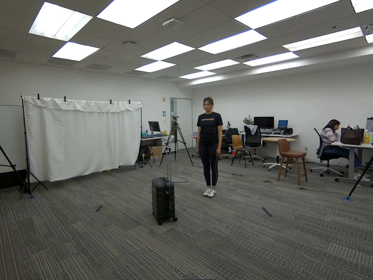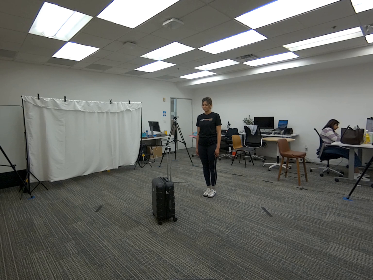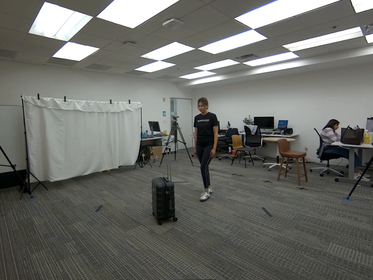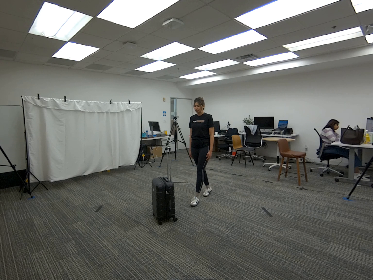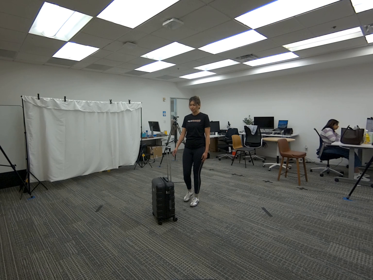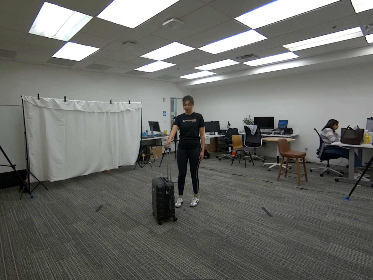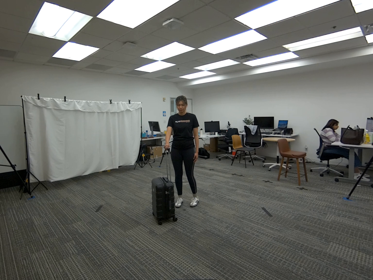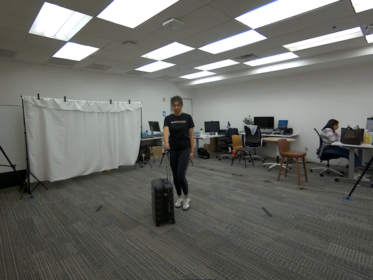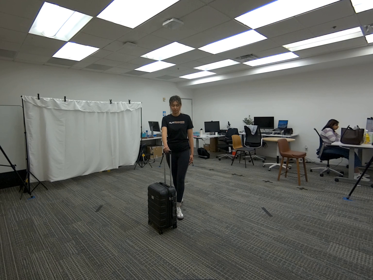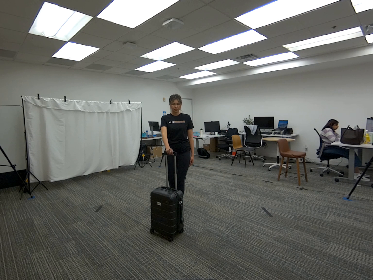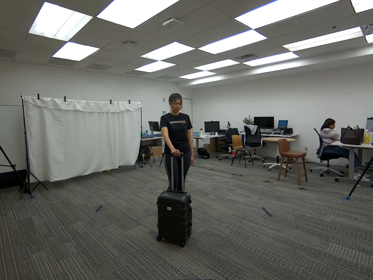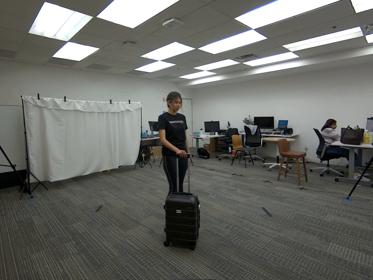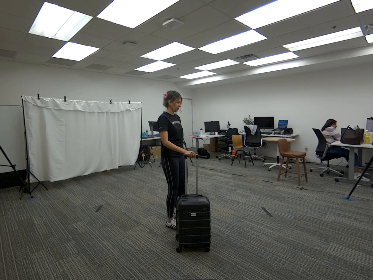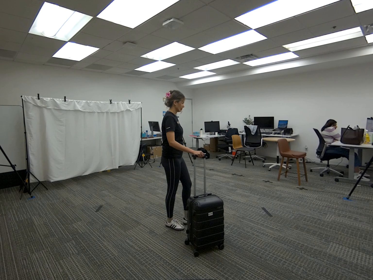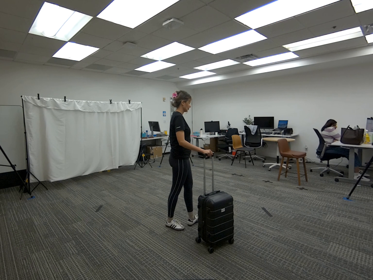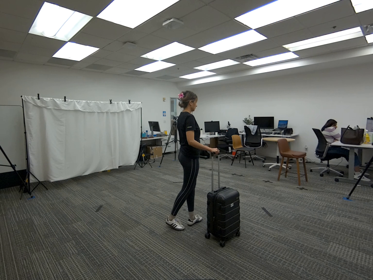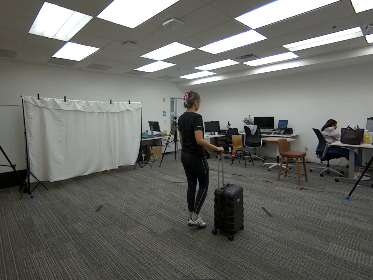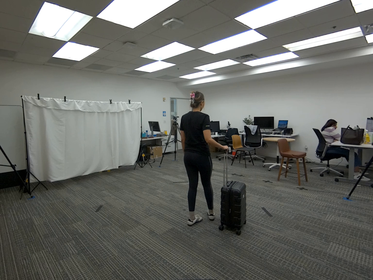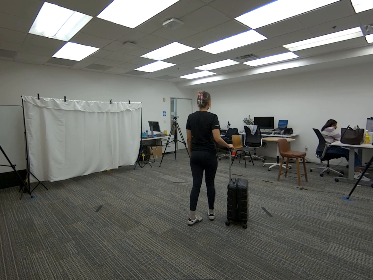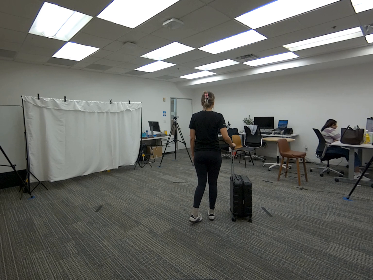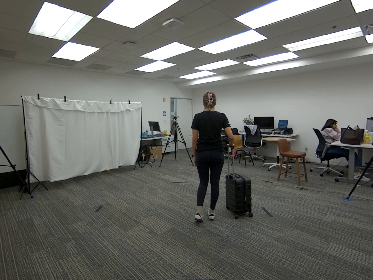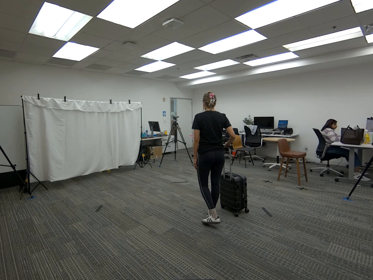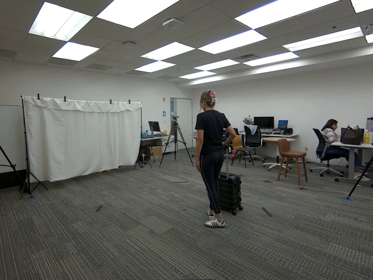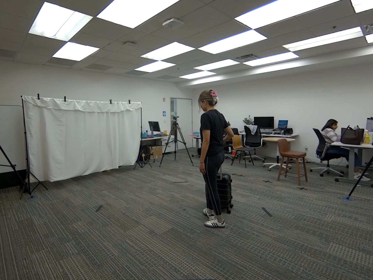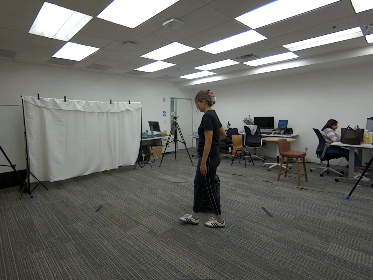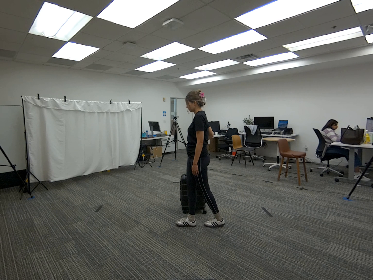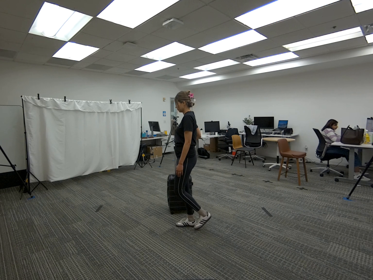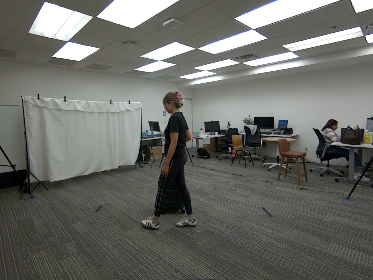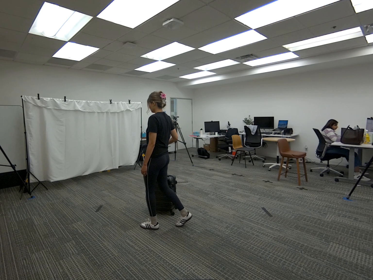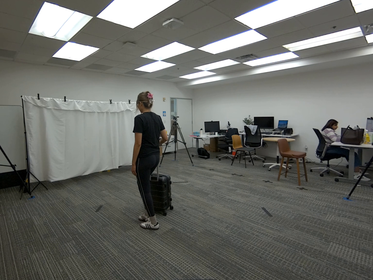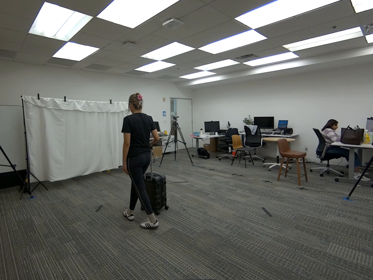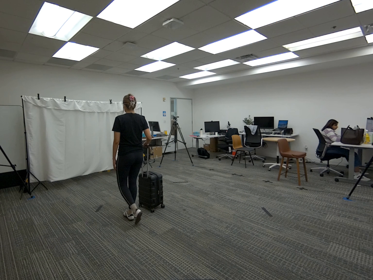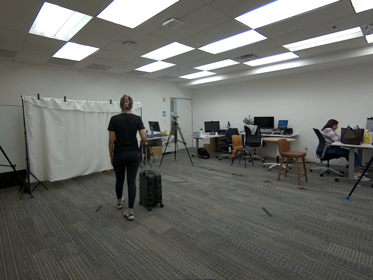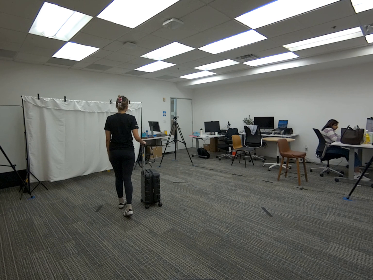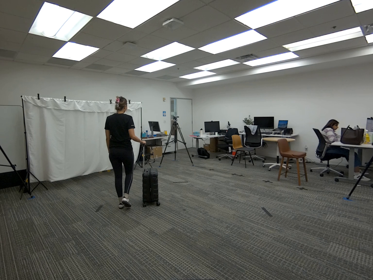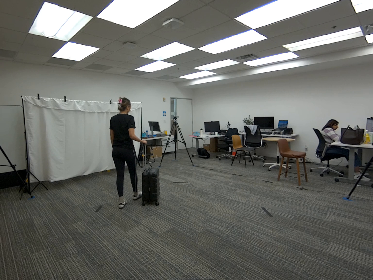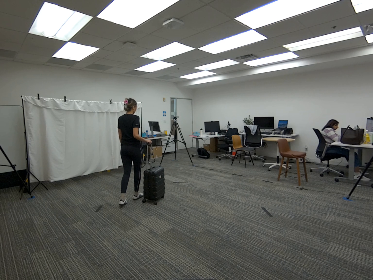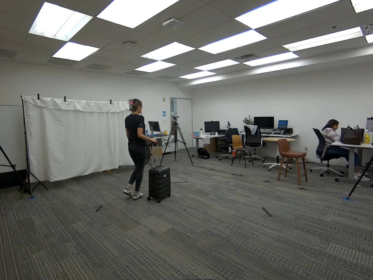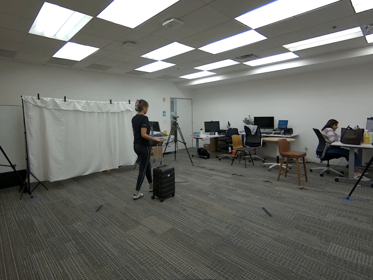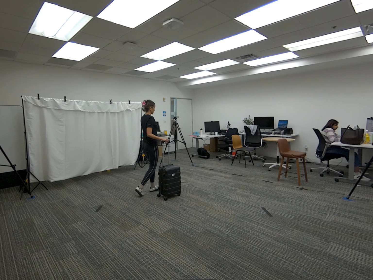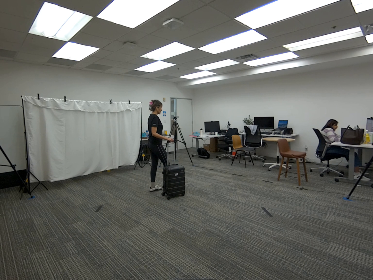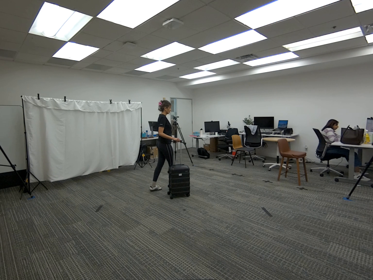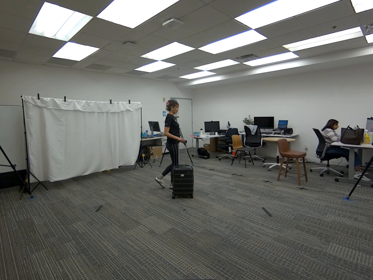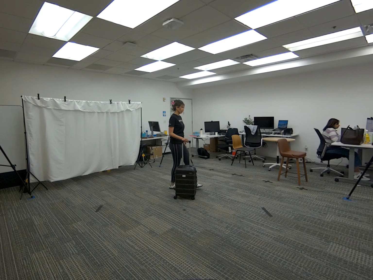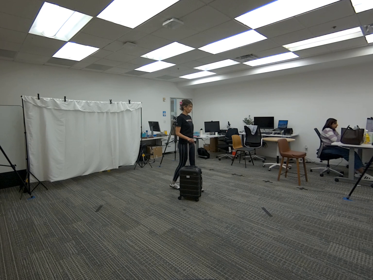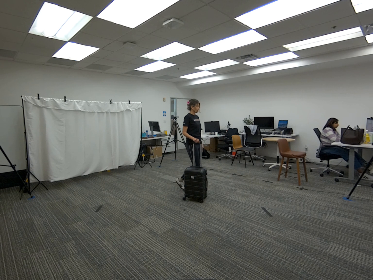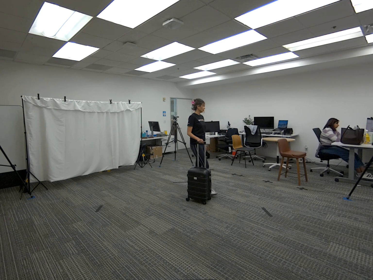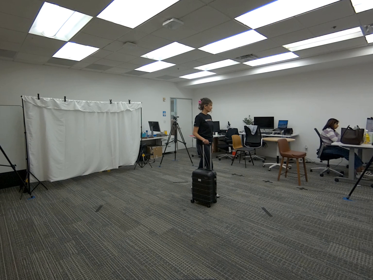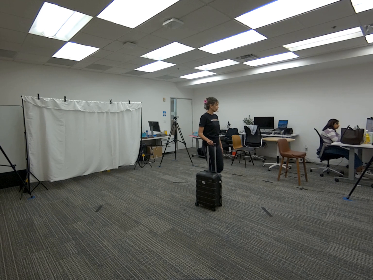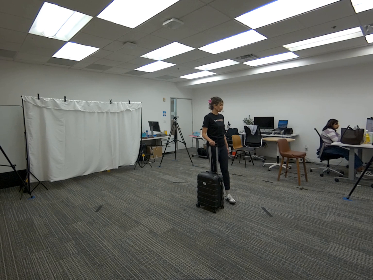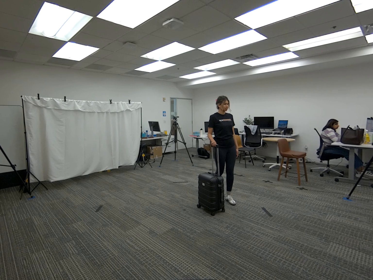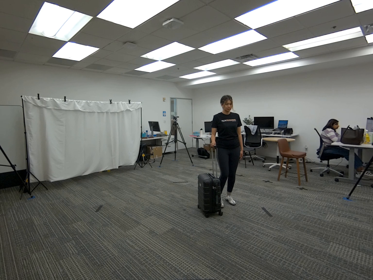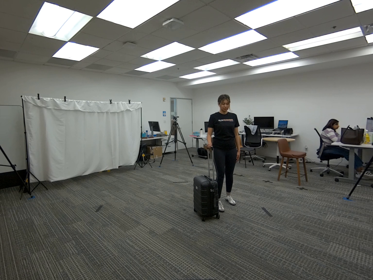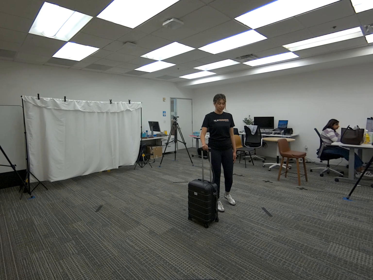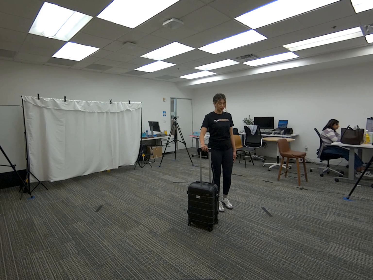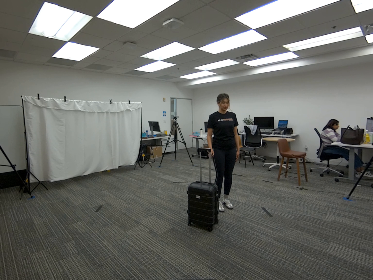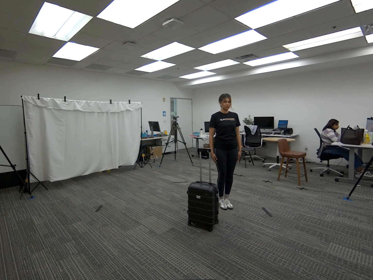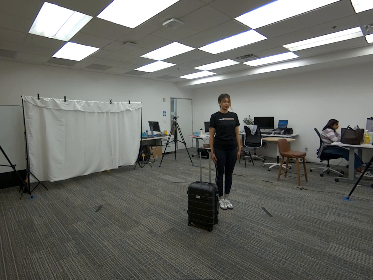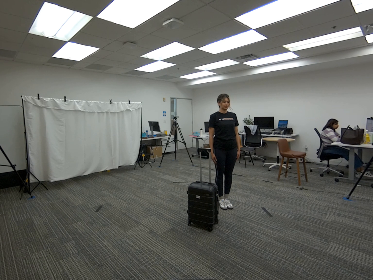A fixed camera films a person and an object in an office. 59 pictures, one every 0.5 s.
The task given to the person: Walk over to the rolling luggage within the bounding area and place your right hand on the handle of the luggage and proceed to roll the luggage within the bounding area. Step away from the luggage once the sequence comes to an end.
